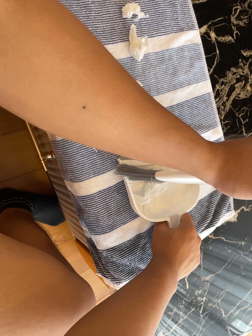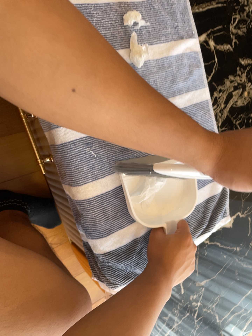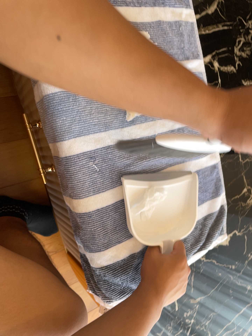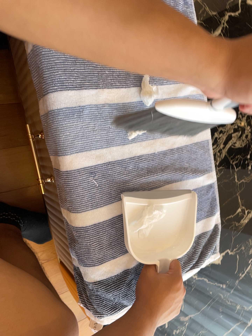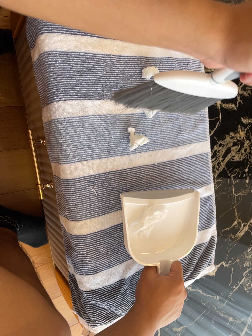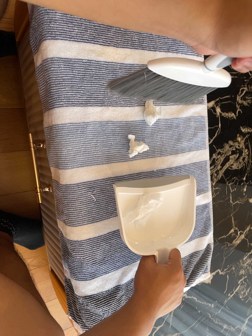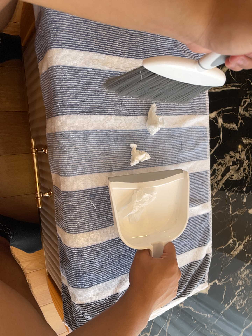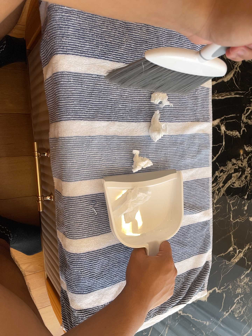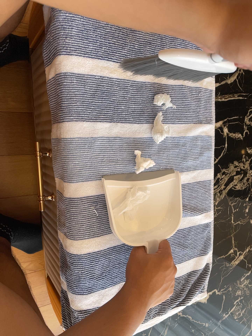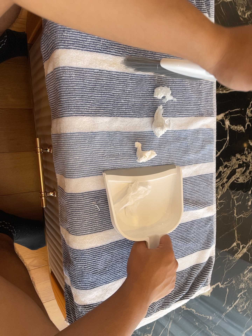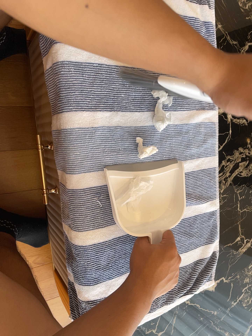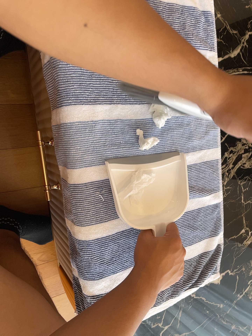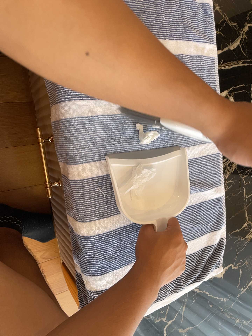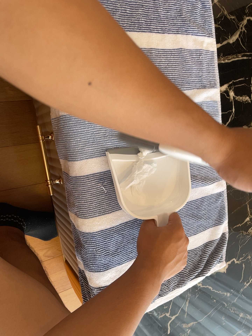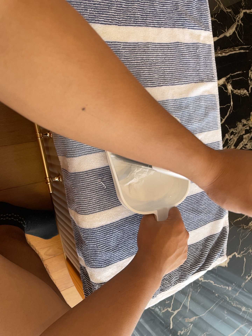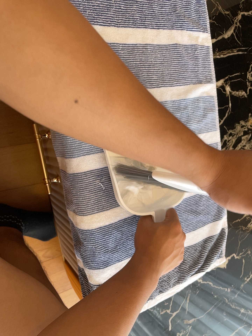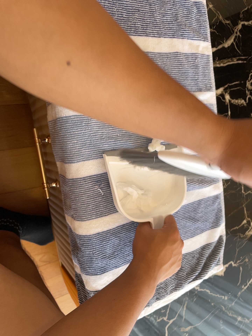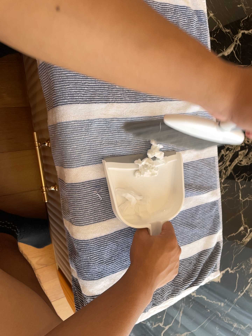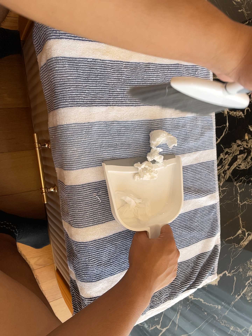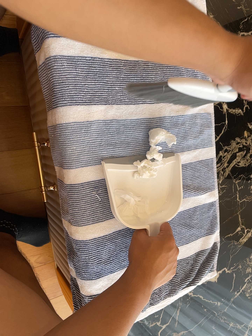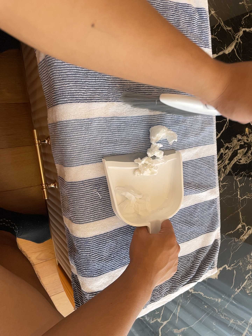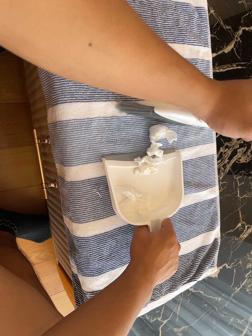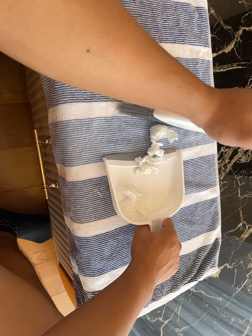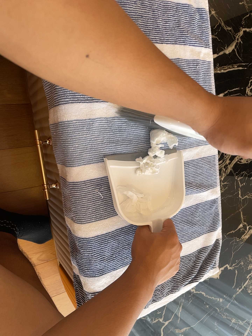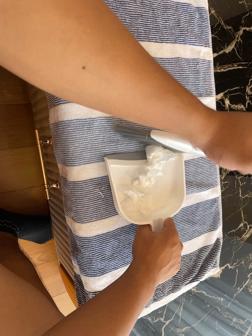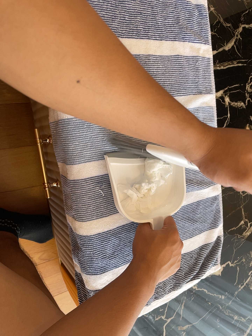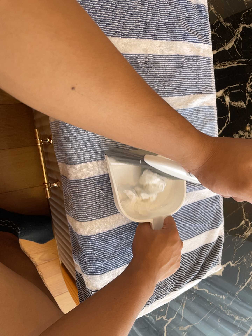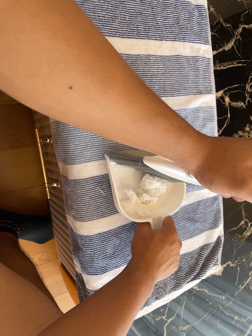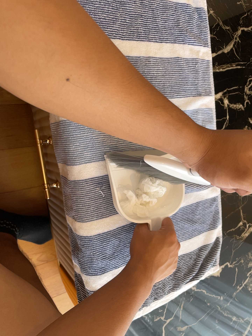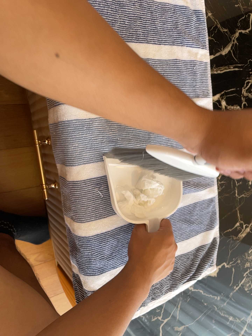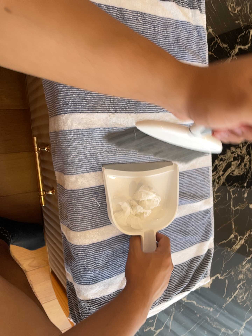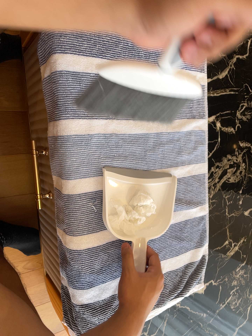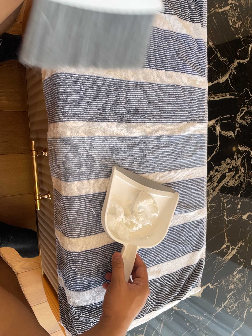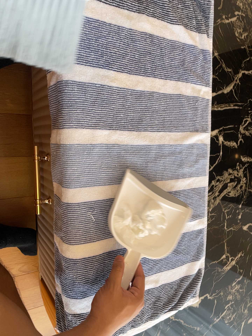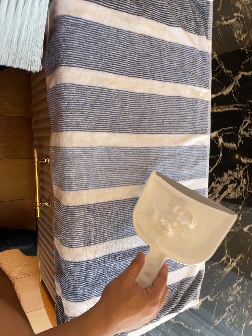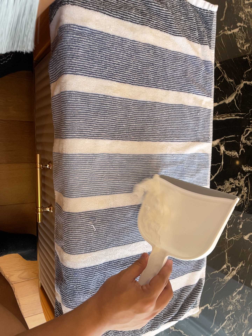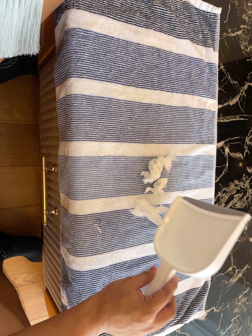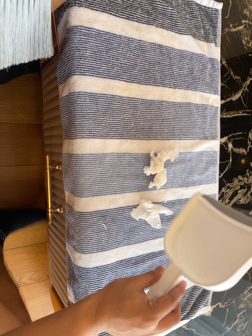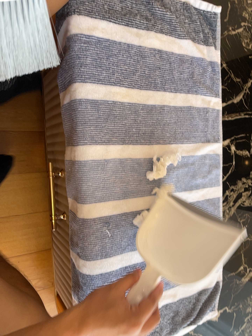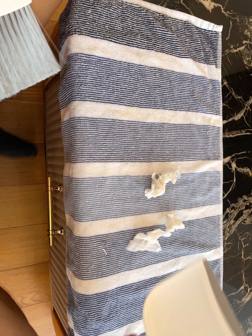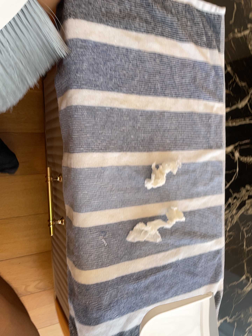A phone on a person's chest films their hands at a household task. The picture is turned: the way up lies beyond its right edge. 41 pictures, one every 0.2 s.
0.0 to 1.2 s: The camera travels toward the top of its view, about 8 cm, so close, fixed things drift downward. It rolls about its line of sight by about 15 degrees, and the scene rotates clockwise.
1.2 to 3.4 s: The camera shifts only a little, or ends up much as it began.
3.4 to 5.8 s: The camera keeps its place and its aim.
5.8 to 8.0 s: The camera travels toward the top of its view, about 6 cm, so close, fixed things drift downward.
The film runs forward here.
